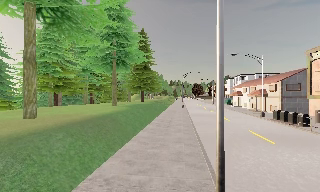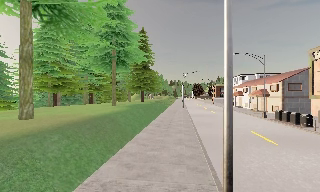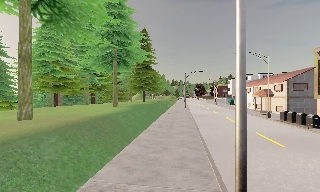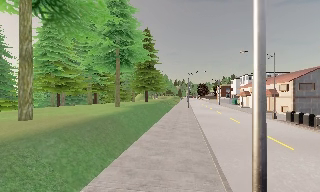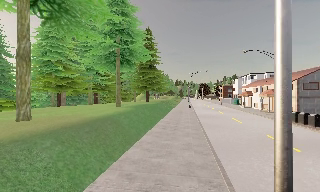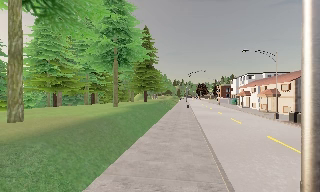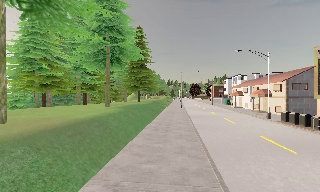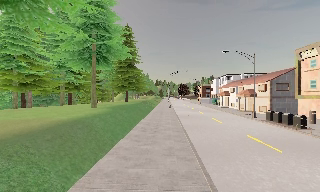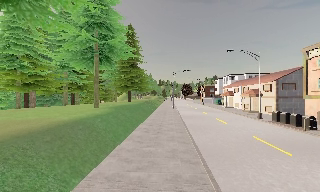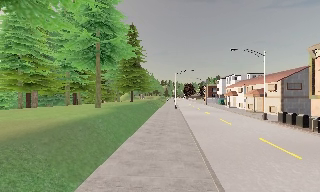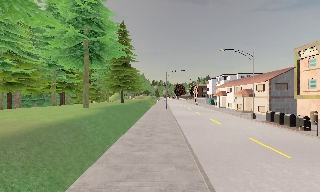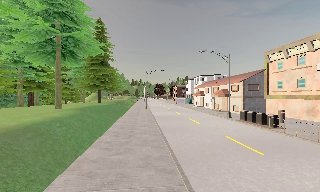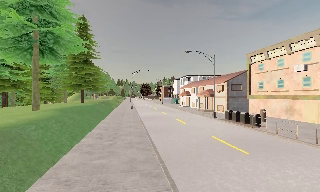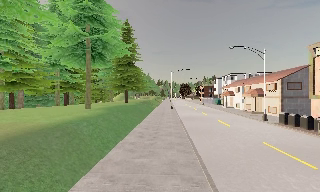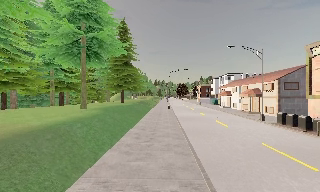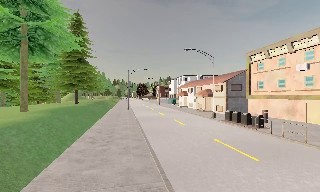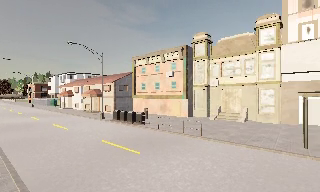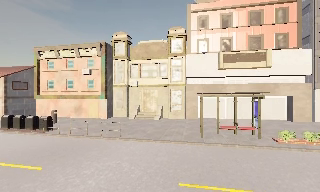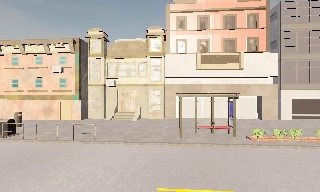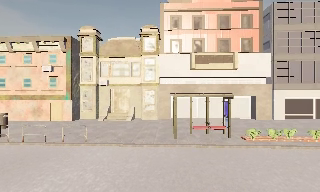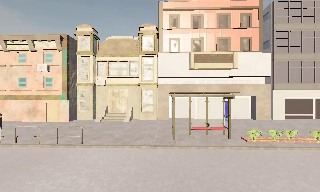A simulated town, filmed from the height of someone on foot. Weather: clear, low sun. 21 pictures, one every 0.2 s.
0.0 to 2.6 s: The camera travels forward, about 3.5 m, so what stands in front looms larger.
2.6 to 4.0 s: The scene slides to the left, as the camera pans about 90 degrees to its right. It travels forward, about 2 m.
The film runs forward here.
